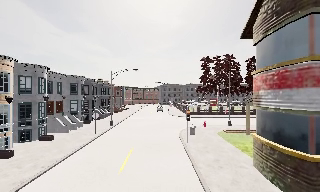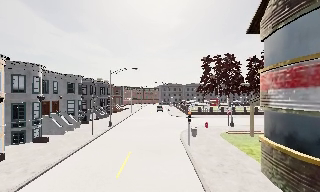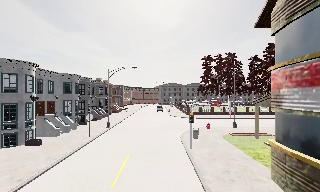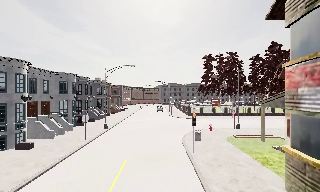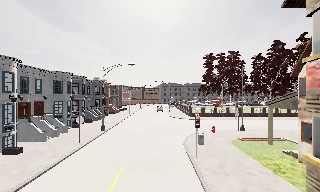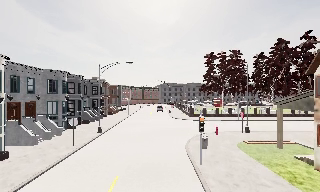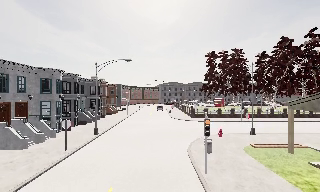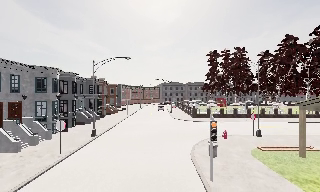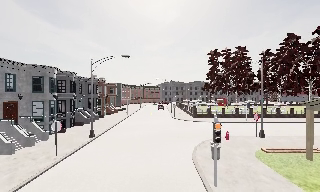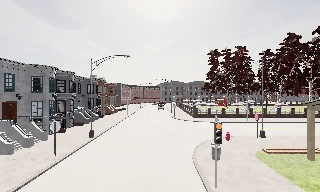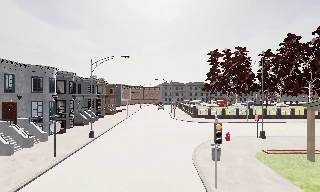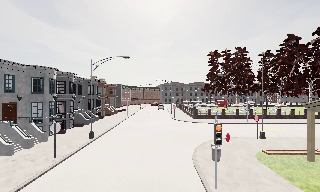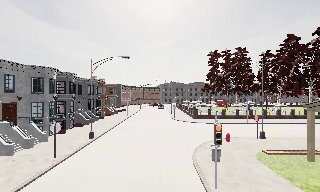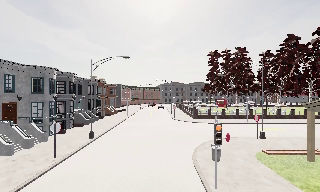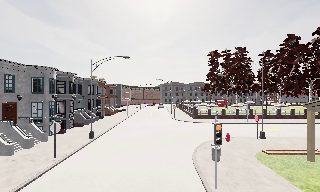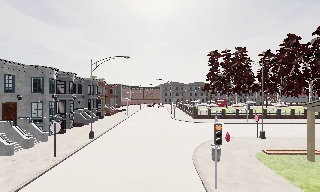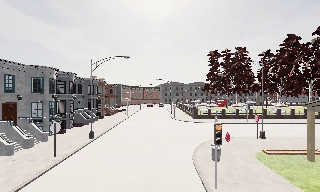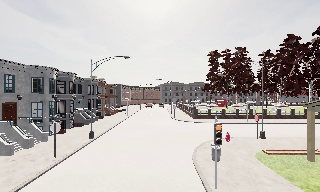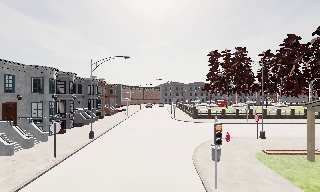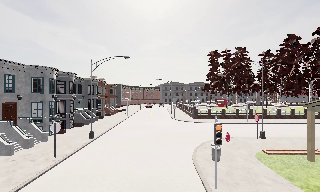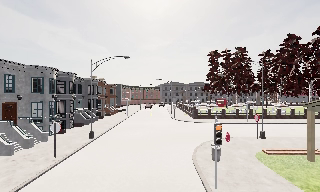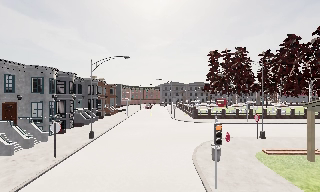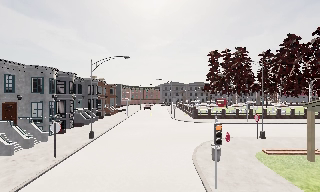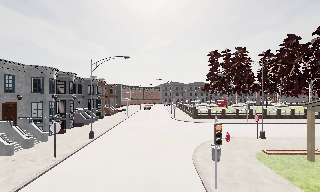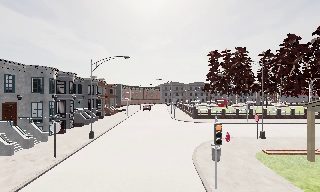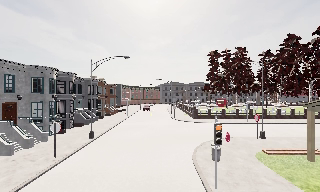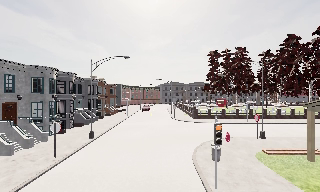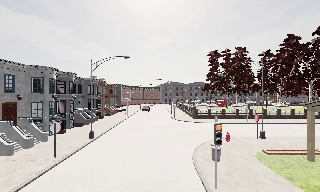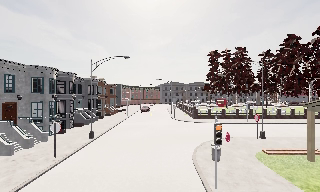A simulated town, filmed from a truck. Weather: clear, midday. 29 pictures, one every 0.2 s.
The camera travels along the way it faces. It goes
forward.
0.0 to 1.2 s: The camera travels forward, about 5 m, so what stands in front looms larger.
1.2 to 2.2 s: The camera travels forward, about 1.5 m, so what stands in front looms larger. It loses speed.
2.2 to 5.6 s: The camera keeps its place and its aim.
The film runs forward here.
